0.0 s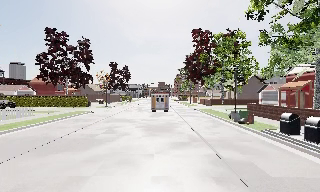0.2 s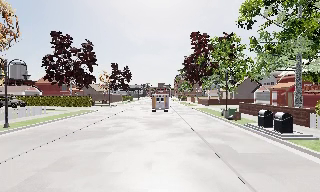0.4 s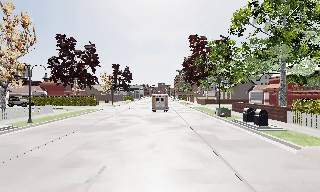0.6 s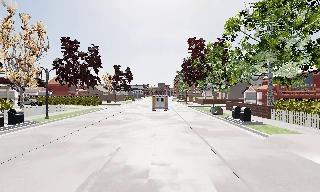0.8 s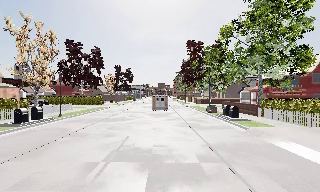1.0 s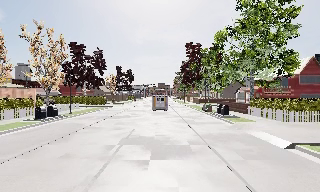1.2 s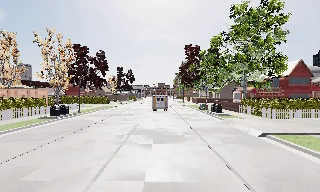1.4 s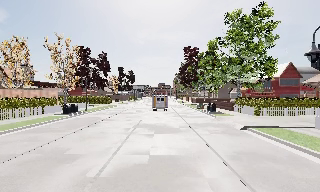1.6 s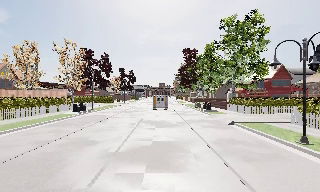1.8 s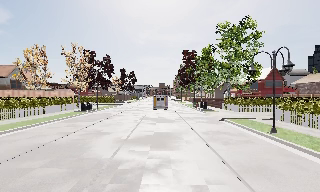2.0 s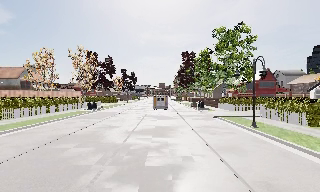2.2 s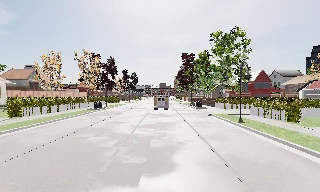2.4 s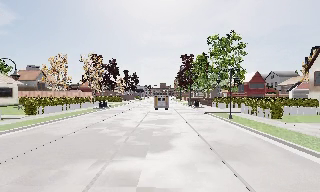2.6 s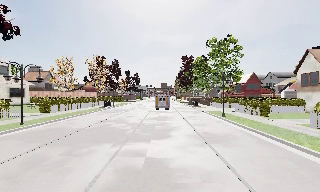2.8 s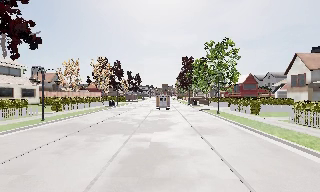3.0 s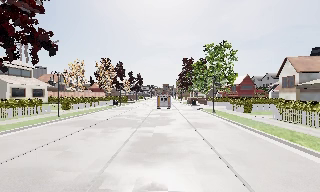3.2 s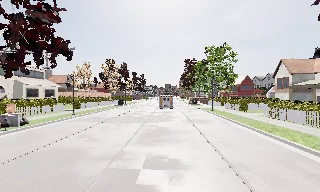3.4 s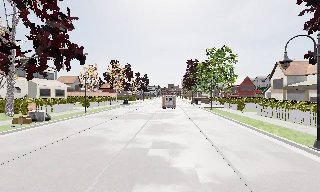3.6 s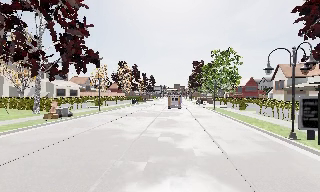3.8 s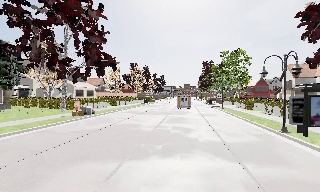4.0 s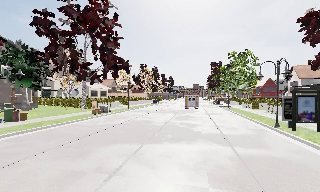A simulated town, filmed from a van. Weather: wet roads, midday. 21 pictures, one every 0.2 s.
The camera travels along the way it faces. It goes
backward.
0.0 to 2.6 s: The camera travels backward, about 25 m, so what stands in front gets smaller.
2.6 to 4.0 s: The camera pans to its left, which is counterclockwise from overhead, by about 10 degrees. It travels backward, about 13 m, so what stands in front gets smaller.
The film runs backward here.
